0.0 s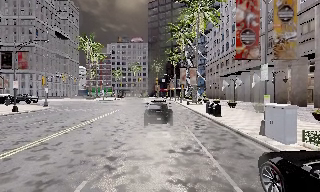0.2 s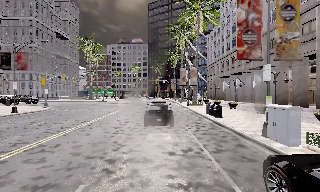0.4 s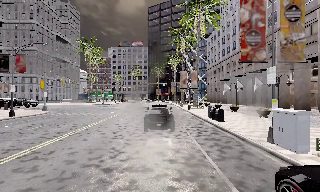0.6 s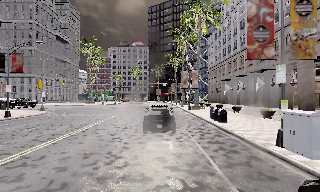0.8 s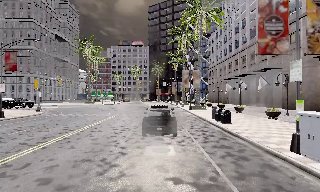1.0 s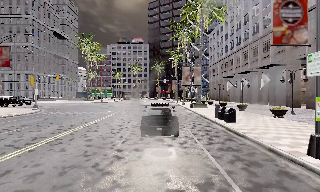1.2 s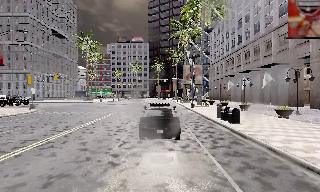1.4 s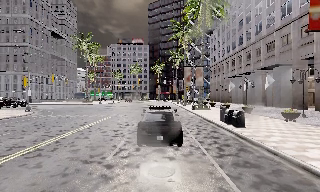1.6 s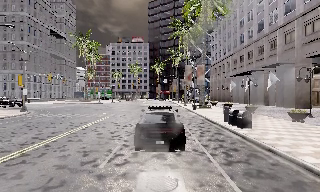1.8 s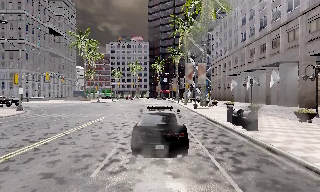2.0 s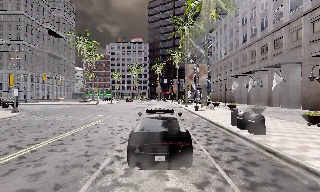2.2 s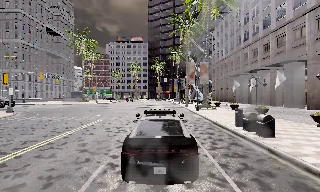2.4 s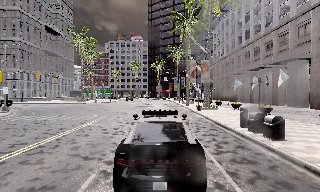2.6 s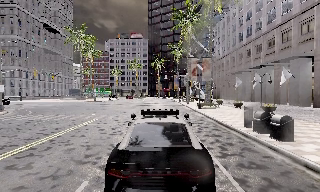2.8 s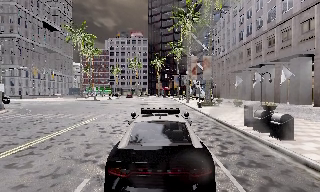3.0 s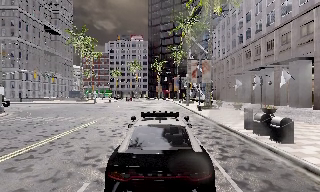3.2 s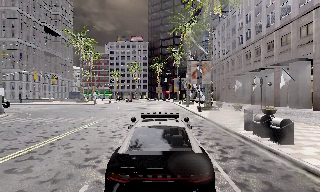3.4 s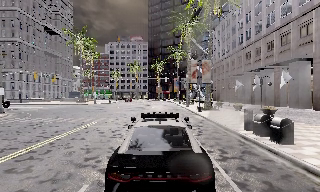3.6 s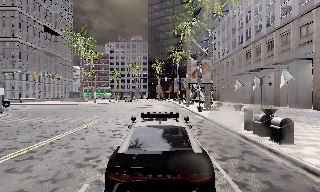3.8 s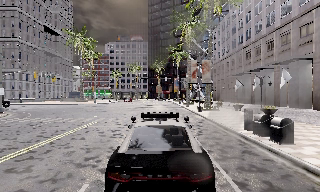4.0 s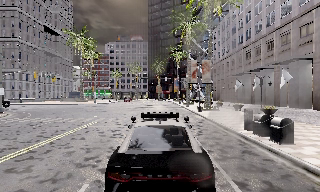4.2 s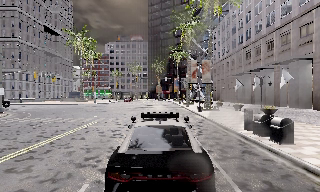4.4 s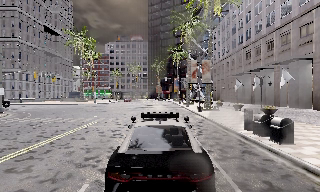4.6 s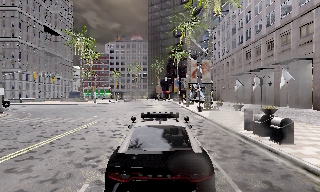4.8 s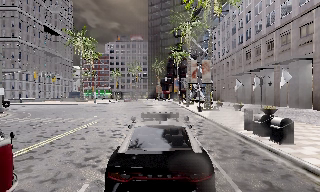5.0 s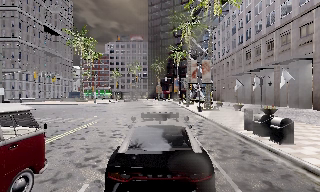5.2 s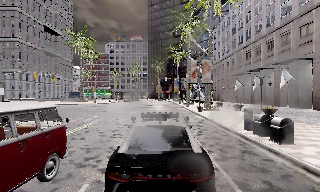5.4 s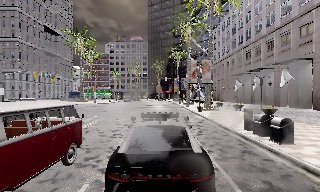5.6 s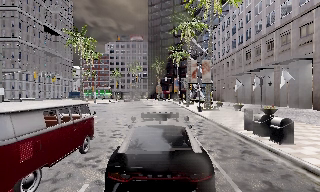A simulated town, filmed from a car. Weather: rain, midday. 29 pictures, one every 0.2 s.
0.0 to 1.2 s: The camera travels forward, about 3 m, so what stands in front looms larger. It gains speed.
1.2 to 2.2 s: The camera travels forward, about 3.5 m, so what stands in front looms larger.
2.2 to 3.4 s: The camera travels forward, about 1 m, so what stands in front looms larger. It loses speed.
3.4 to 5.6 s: The camera keeps its place and its aim.
The film runs forward here.
